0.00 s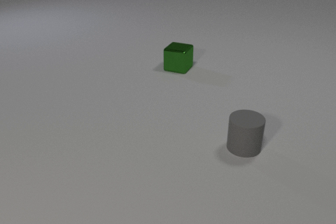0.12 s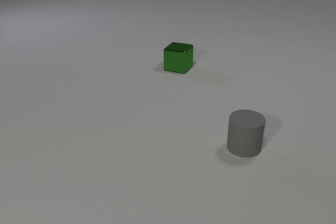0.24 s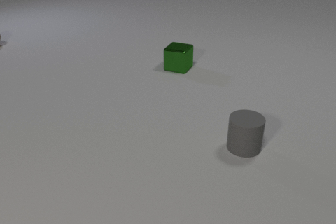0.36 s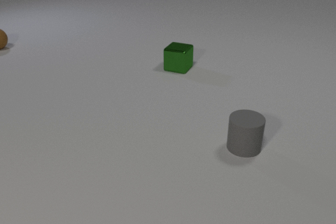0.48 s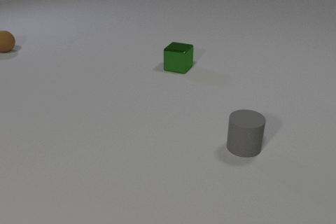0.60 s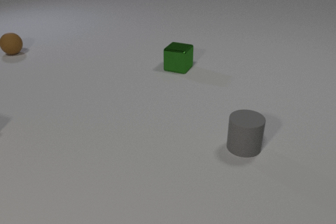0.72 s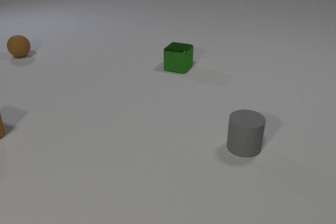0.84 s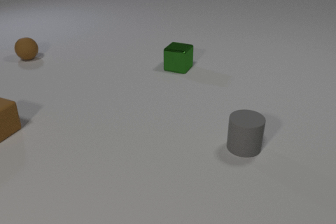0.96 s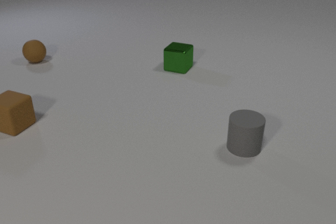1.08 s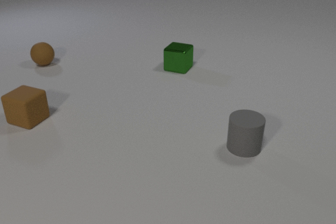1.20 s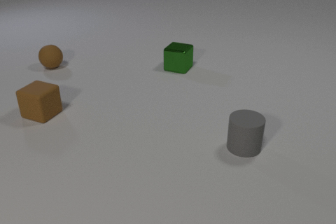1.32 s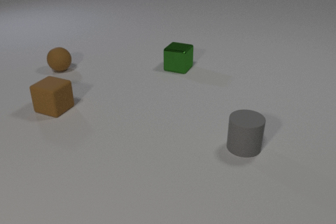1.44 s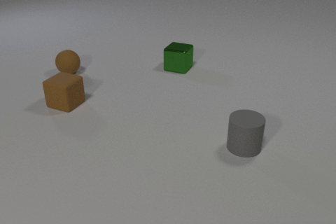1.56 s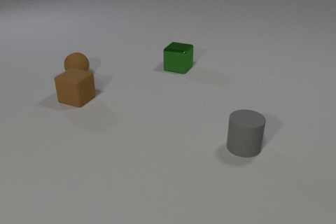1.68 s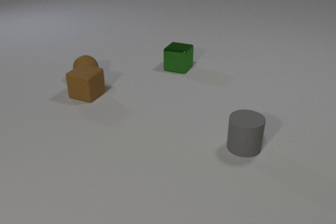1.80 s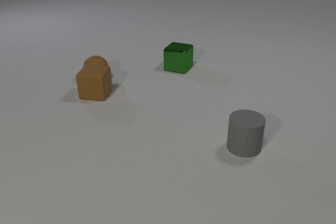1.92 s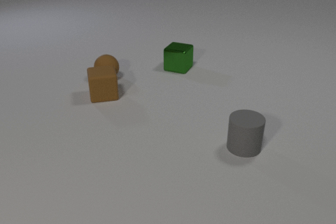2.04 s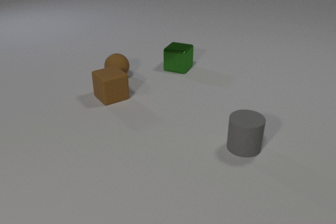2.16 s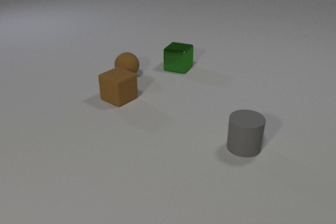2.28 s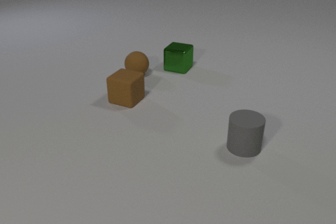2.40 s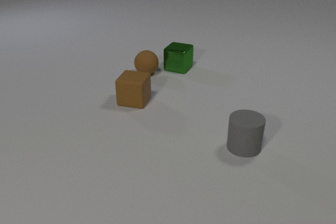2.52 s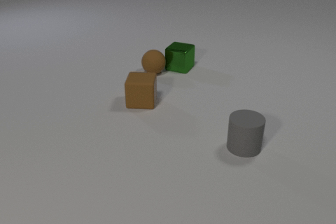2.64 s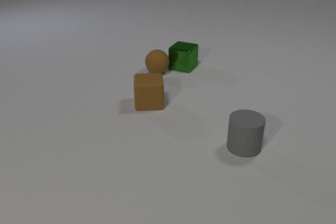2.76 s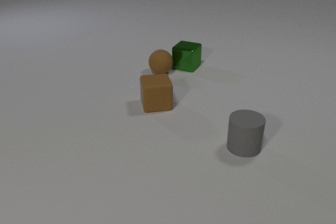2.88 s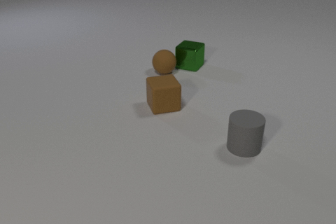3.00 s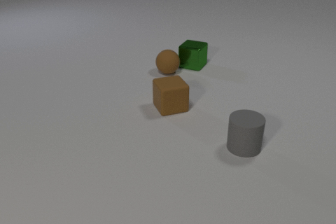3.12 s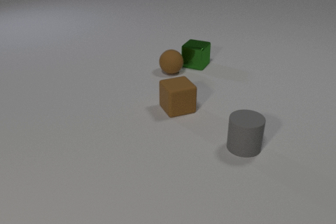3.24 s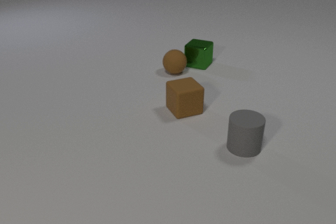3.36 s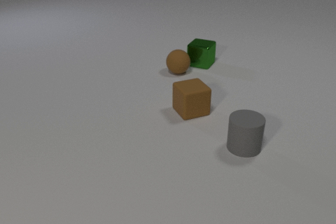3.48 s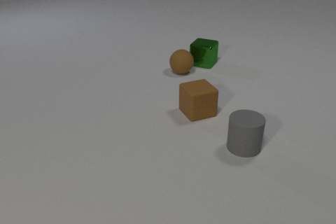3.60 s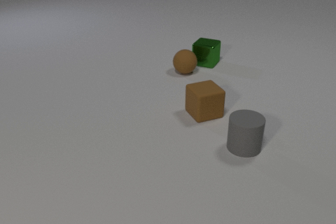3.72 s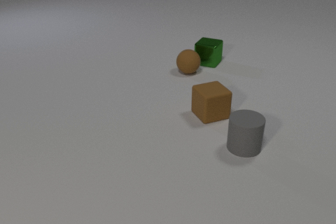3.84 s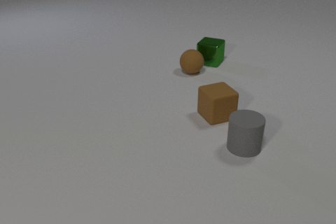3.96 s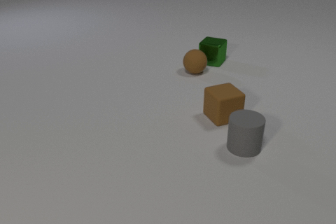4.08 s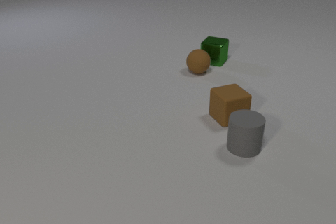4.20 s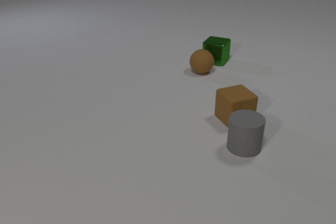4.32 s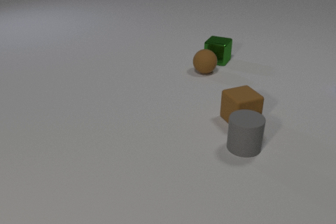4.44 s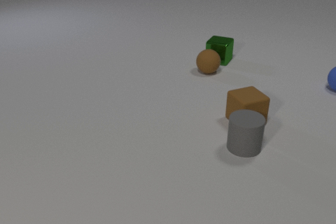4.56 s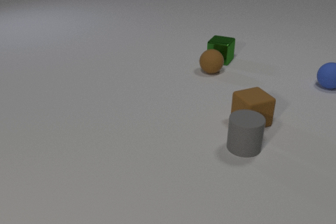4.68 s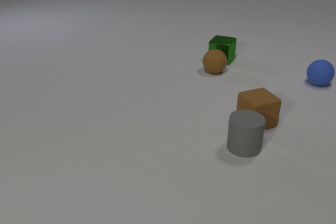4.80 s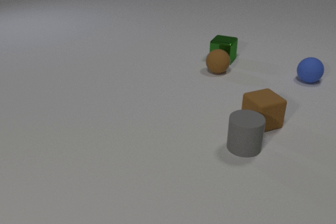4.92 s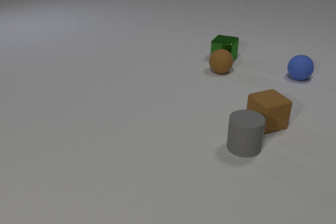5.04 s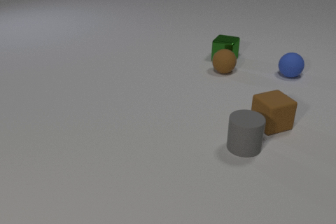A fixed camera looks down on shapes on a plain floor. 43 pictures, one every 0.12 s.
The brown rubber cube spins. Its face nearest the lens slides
to the right.
The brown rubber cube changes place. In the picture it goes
to the right.
0.00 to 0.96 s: The brown rubber cube comes in at the left edge, slides to the right and away from the camera. The brown rubber sphere comes in at the left edge, rolls toward the camera and to the right.
0.96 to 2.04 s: The brown rubber cube slides to the right, spins so that its near face slides to the right, counterclockwise seen from above. The brown rubber sphere rolls to the right and toward the camera. The brown rubber cube and the brown rubber sphere collide.
2.04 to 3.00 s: The brown rubber cube slides to the right and toward the camera, spins so that its near face slides to the right, counterclockwise seen from above. The brown rubber sphere rolls to the right. The green metal cube slides to the right and away from the camera. The brown rubber sphere and the green metal cube collide.
3.00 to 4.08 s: The brown rubber cube slides to the right. The brown rubber sphere rolls to the right. The green metal cube slides to the right and away from the camera.
4.08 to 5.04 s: The brown rubber cube slides to the right. The brown rubber sphere rolls to the right. The green metal cube slides to the right and away from the camera. The blue rubber sphere comes in at the right edge, rolls to the left.
Are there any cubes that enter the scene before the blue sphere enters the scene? yes.
What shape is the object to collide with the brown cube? sphere.
How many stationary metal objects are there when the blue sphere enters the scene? 0.
